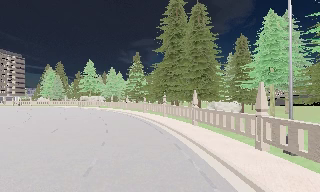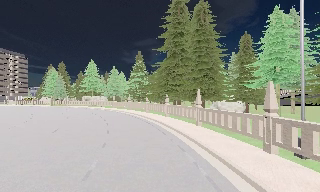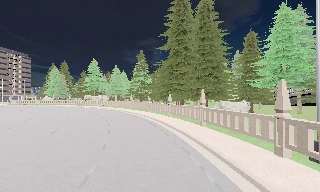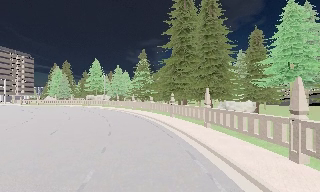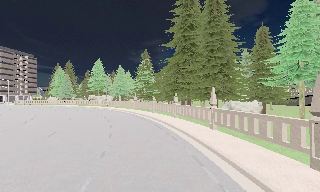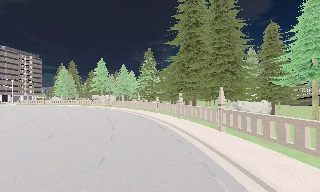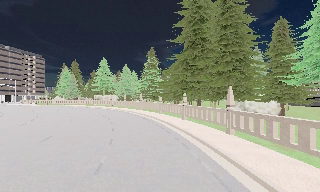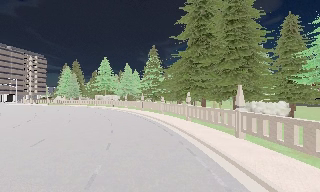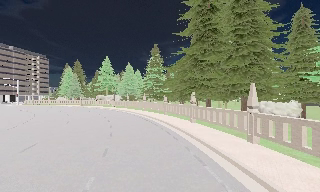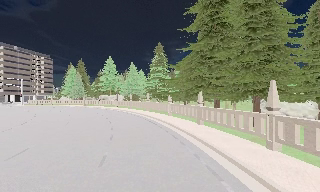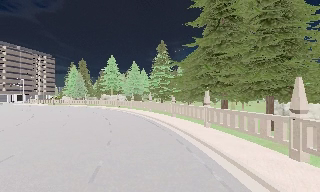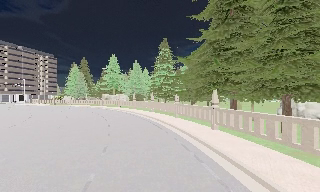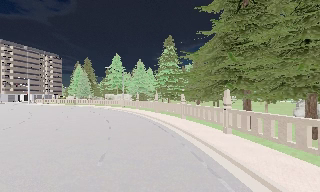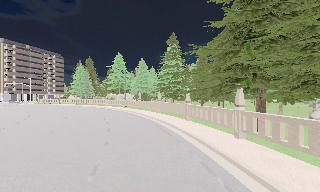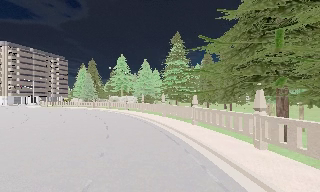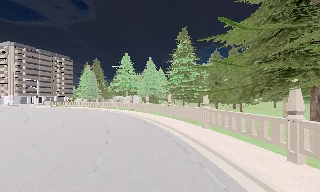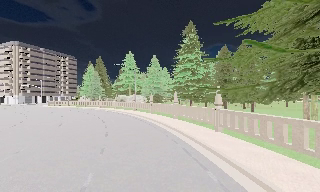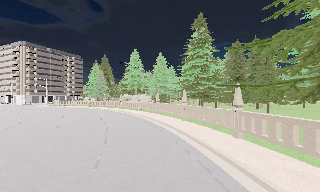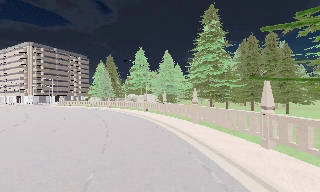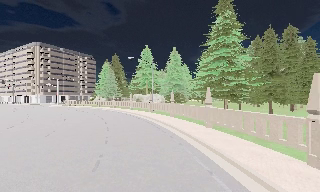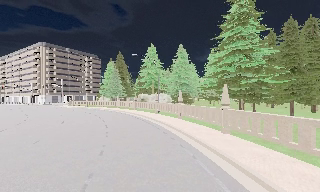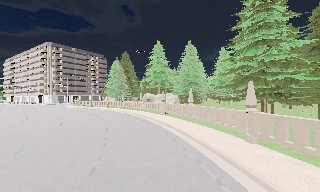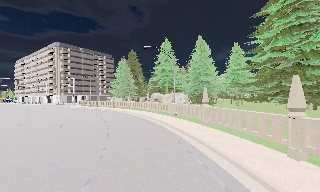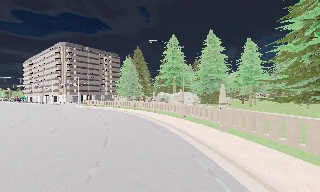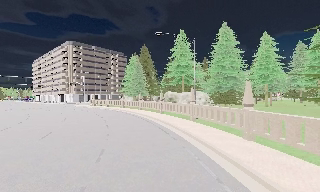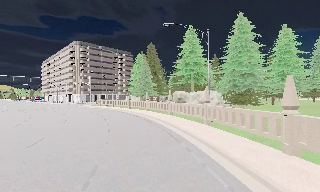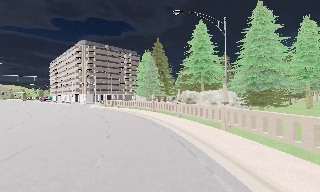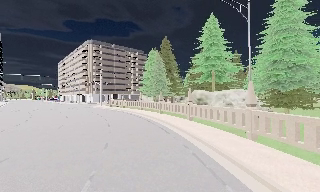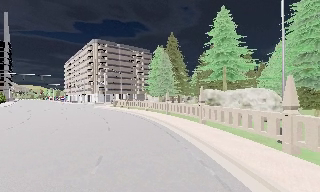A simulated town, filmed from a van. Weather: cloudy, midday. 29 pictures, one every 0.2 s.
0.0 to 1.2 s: The camera travels forward, about 3 m, so what stands in front looms larger. It gains speed.
1.2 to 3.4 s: The camera pans to its left, which is counterclockwise from overhead, by about 15 degrees. It travels forward, about 12 m, so what stands in front looms larger.
3.4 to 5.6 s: The camera pans to its left, which is counterclockwise from overhead, by about 25 degrees. It travels forward, about 19 m, so what stands in front looms larger.
The film runs forward here.
